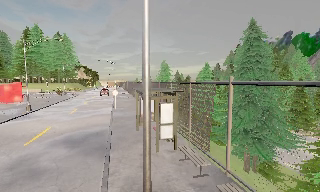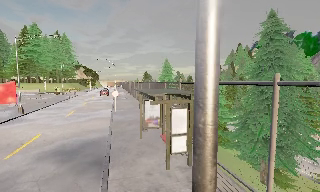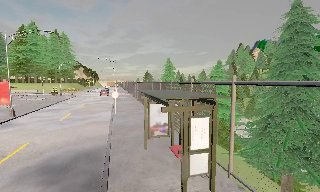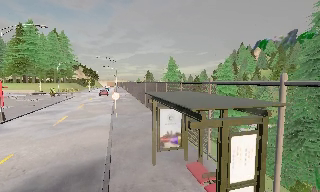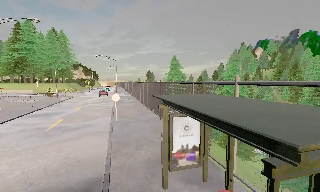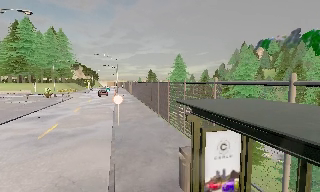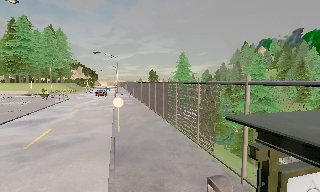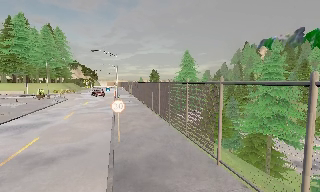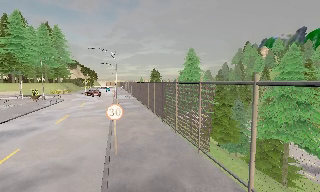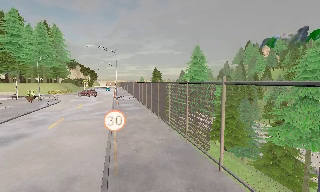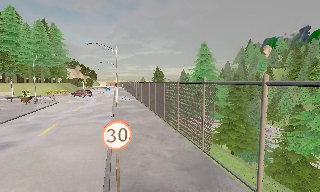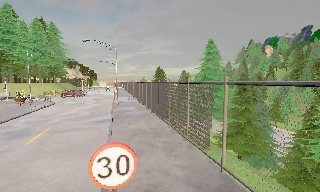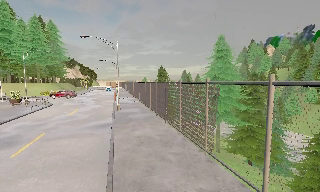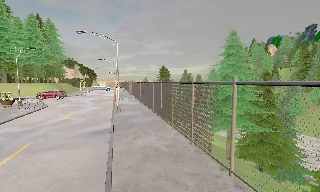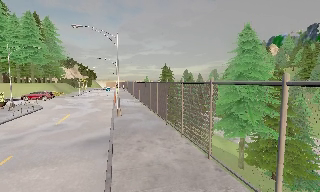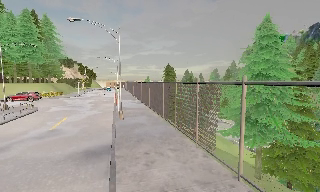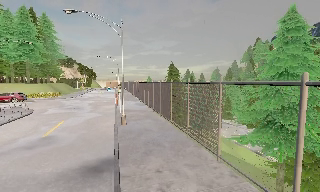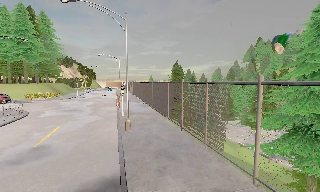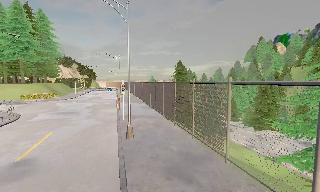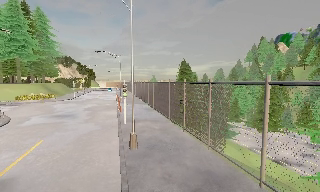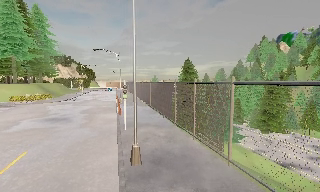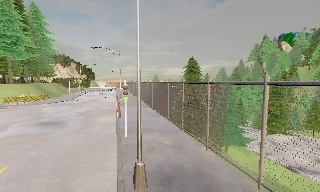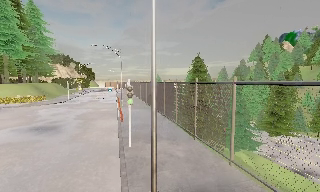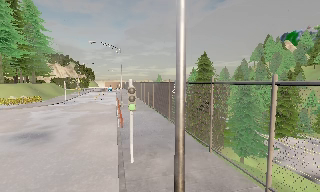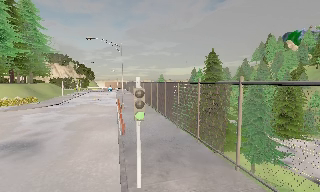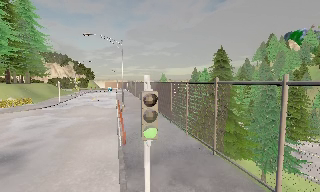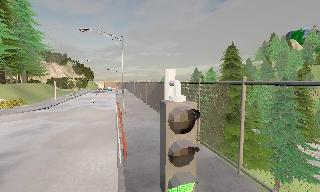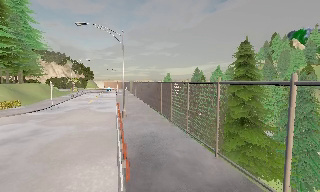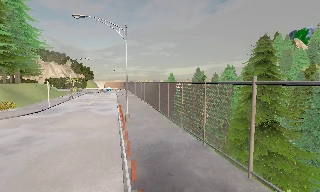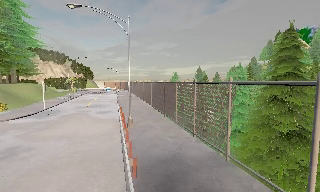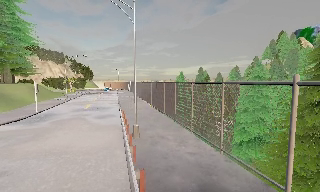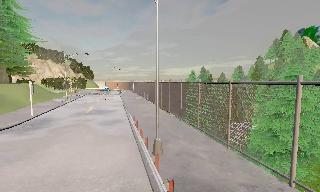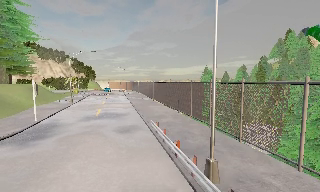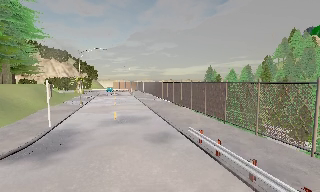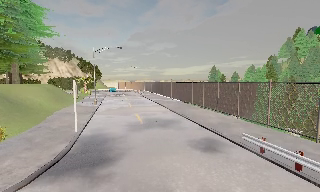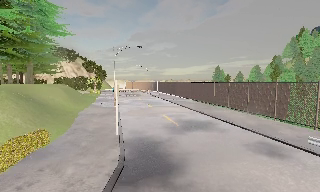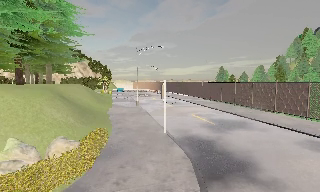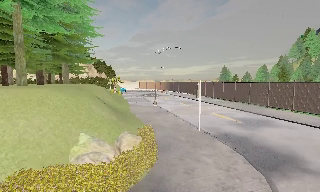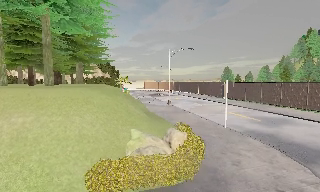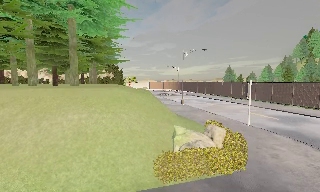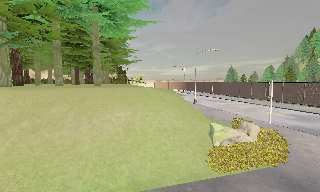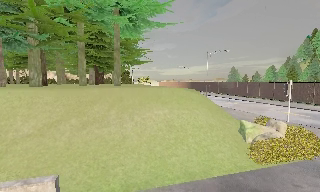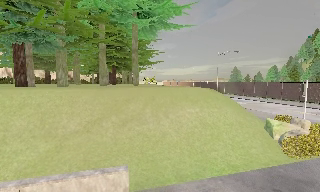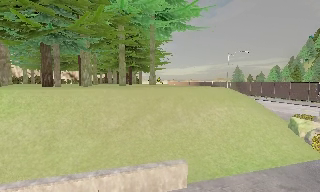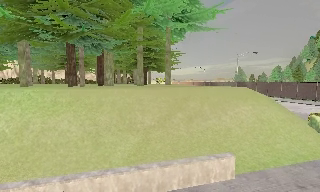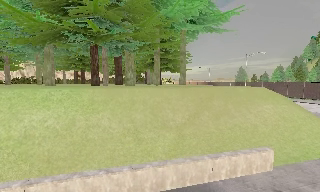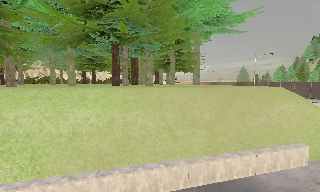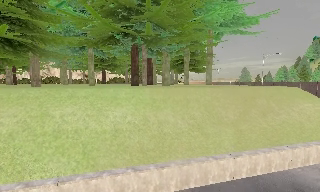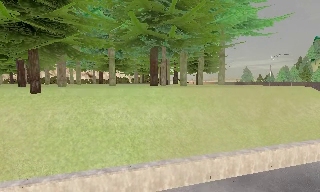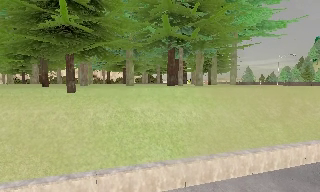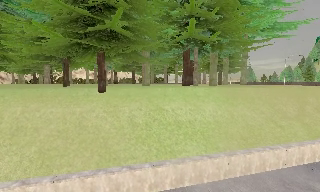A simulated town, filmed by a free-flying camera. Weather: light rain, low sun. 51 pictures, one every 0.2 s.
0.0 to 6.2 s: The camera travels forward, about 50 m, so what stands in front looms larger.
6.2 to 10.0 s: The camera travels to its left, about 35 m, so close, fixed things drift to the right. It loses speed.
The film runs forward here.
